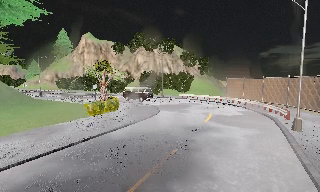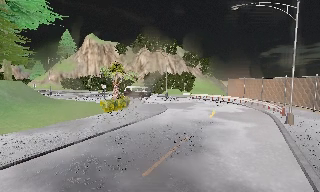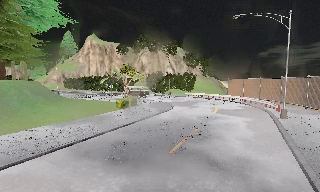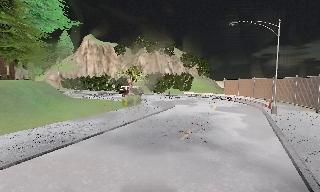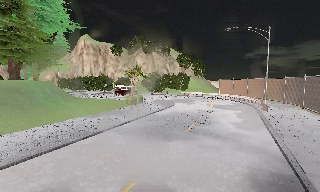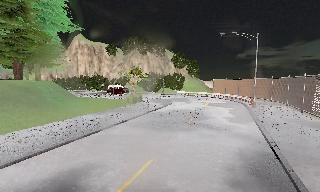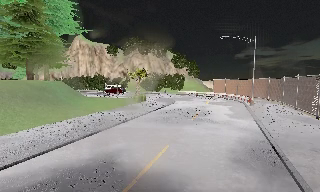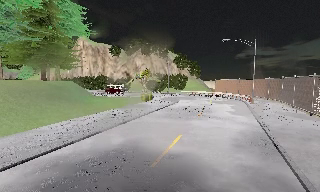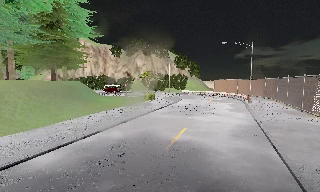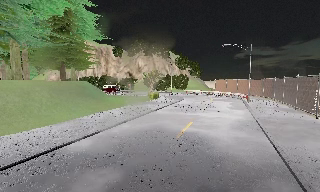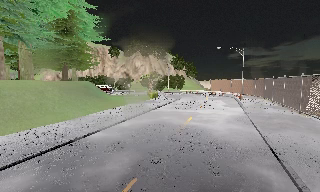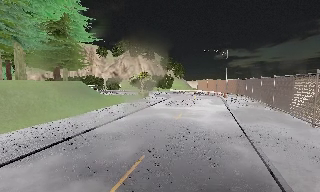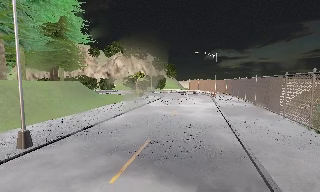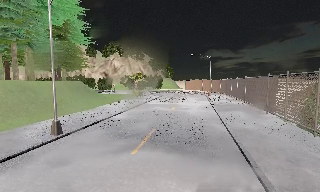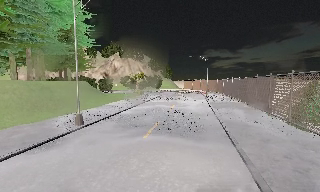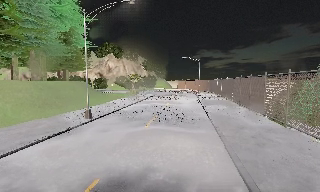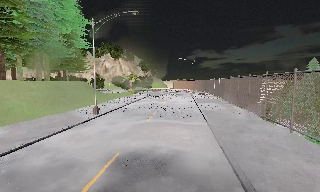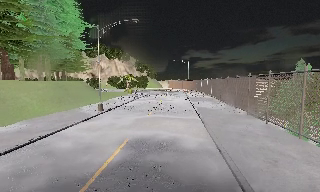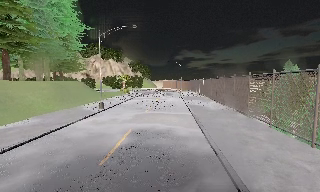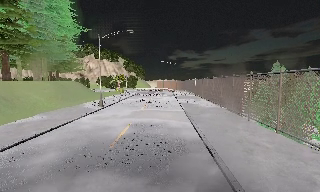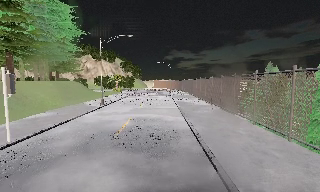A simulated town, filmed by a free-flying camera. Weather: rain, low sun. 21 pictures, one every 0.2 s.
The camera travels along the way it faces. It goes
backward.
0.0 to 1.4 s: The camera travels backward and to its left, about 11 m, so what stands in front gets smaller.
1.4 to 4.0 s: The camera pans to its right, which is clockwise from overhead, by about 25 degrees. It travels backward, about 20 m, so what stands in front gets smaller.
The film runs backward here.
